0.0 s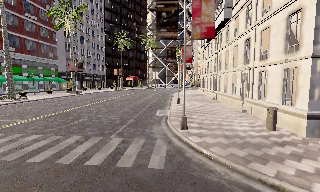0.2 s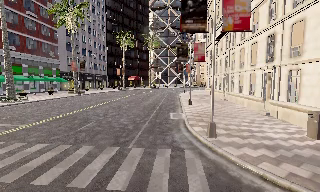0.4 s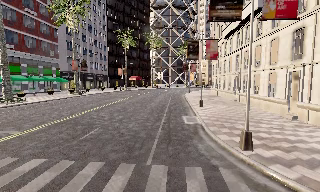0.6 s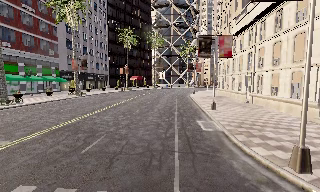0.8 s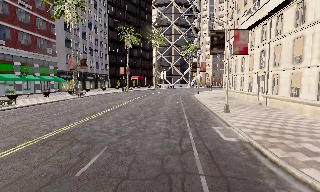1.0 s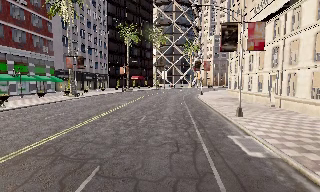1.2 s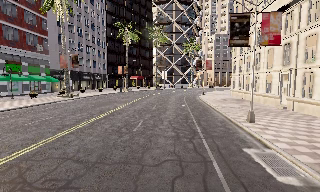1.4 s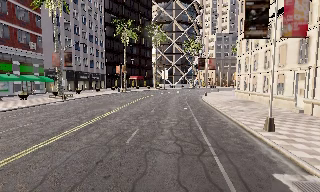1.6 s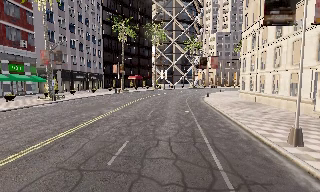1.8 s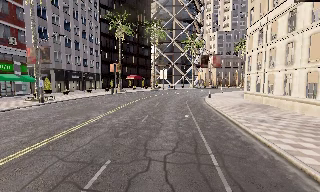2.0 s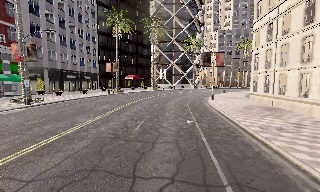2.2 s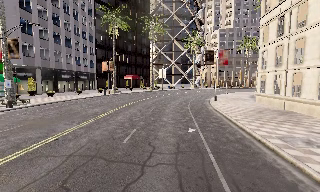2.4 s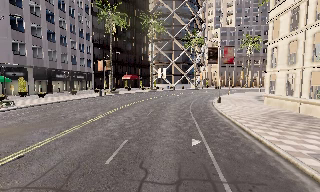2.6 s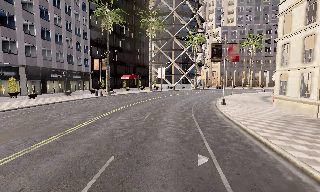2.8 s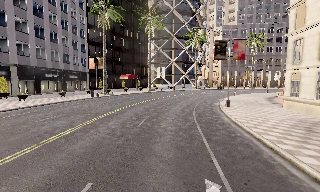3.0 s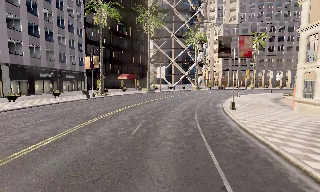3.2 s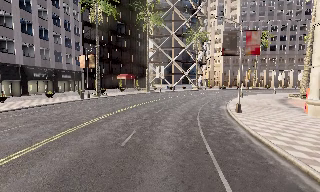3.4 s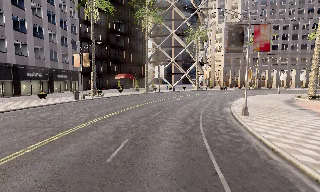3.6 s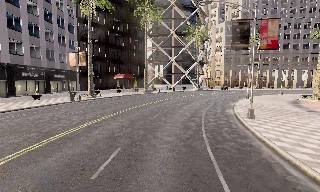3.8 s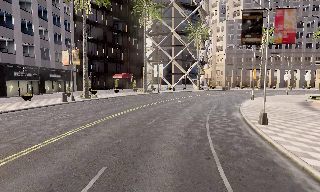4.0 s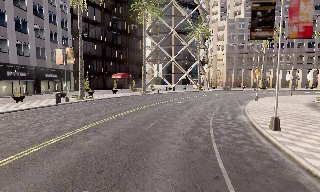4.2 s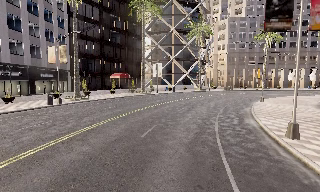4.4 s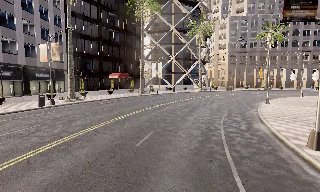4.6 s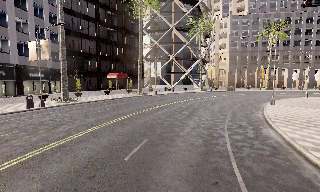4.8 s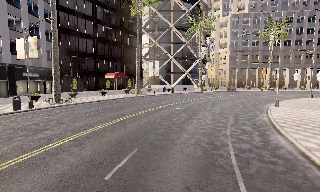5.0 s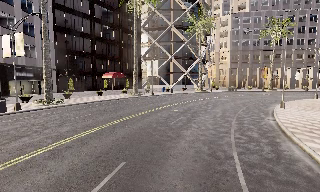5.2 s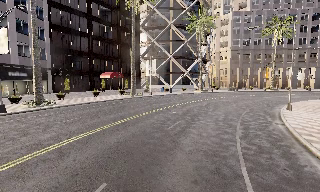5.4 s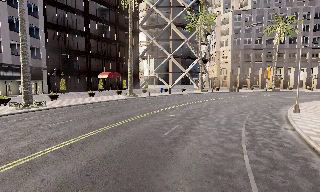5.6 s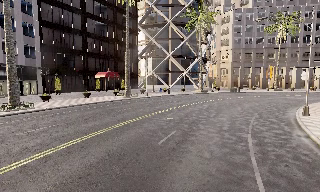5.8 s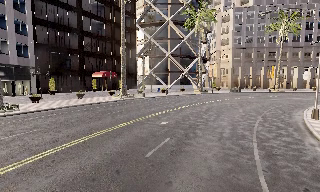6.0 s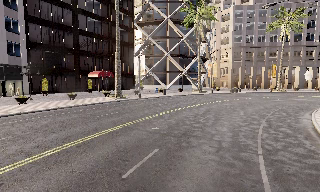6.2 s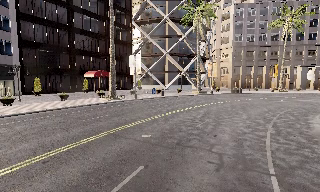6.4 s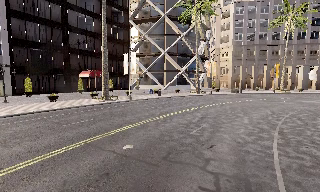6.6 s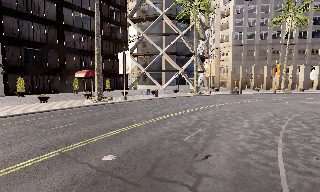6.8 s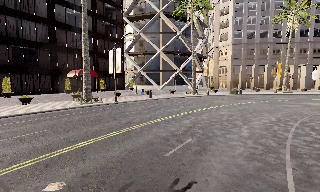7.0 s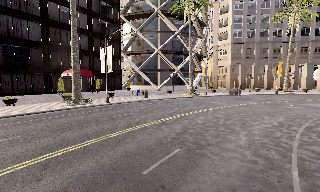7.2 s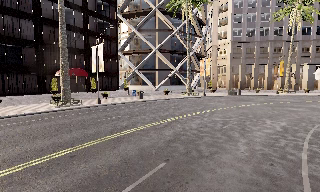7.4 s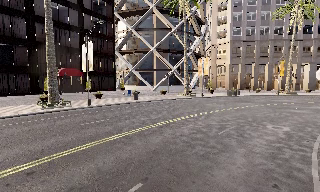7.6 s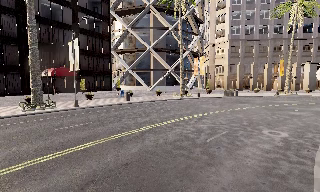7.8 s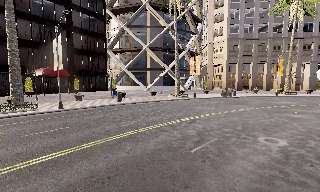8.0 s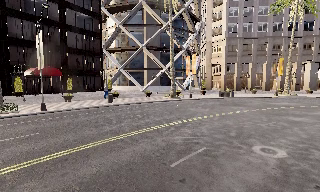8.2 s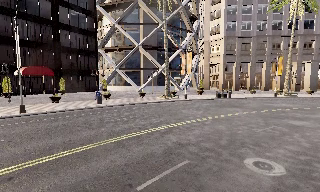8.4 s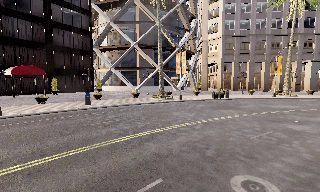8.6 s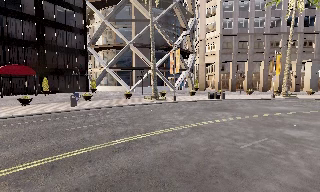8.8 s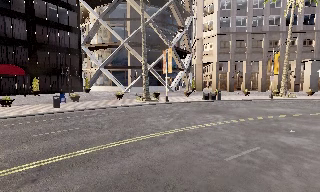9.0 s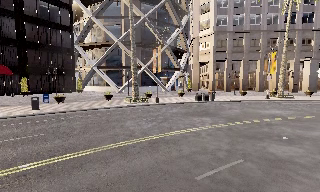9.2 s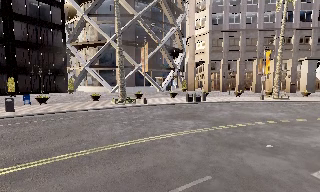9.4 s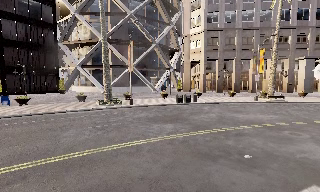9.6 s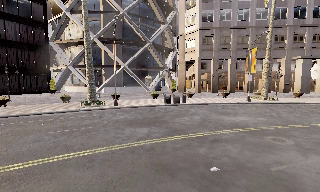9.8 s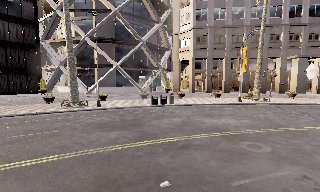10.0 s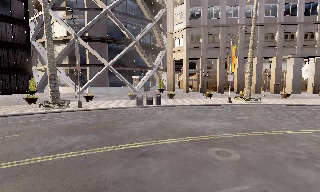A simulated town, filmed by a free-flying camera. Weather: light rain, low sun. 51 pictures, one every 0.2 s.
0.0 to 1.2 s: The camera travels forward and to its left, about 9 m, so what stands in front looms larger.
1.2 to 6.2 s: The camera travels forward, about 35 m, so what stands in front looms larger.
6.2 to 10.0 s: The camera travels forward and to its right, about 25 m, so what stands in front looms larger.
The film runs forward here.
